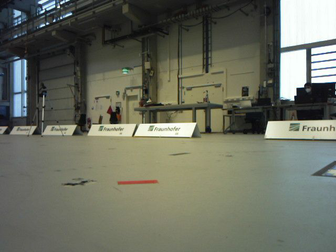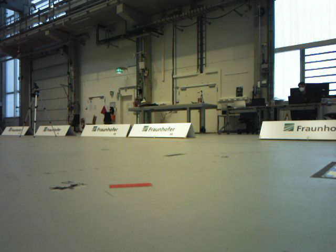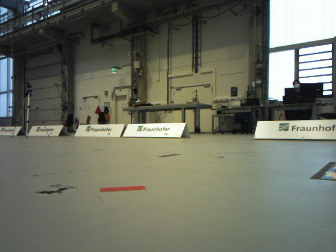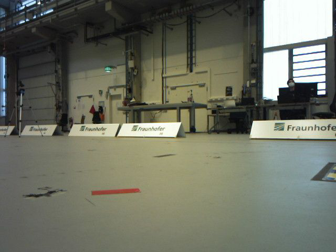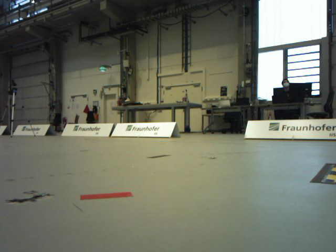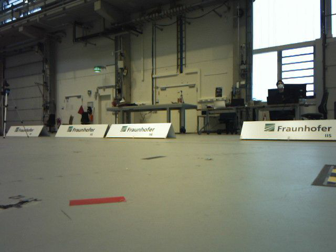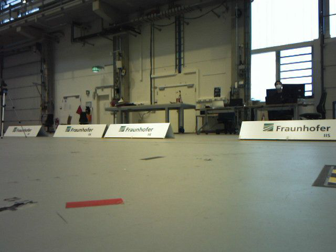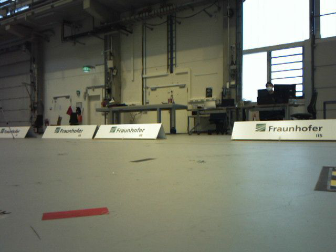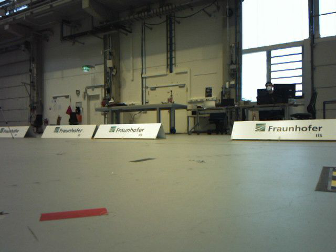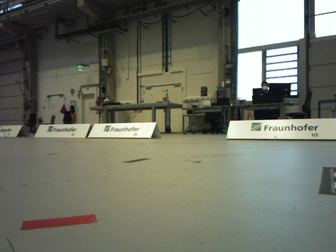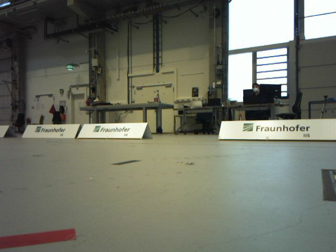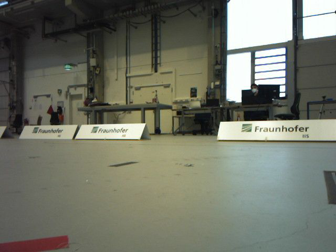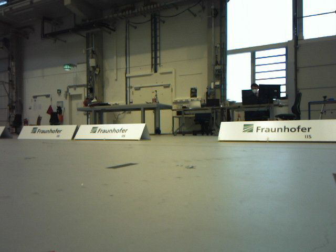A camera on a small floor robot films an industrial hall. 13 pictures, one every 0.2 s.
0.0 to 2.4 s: The scene slides to the left, as the camera pans about 10 degrees to its right. It travels forward, about 0.5 m, so what stands in front looms larger.
The film runs forward here.
